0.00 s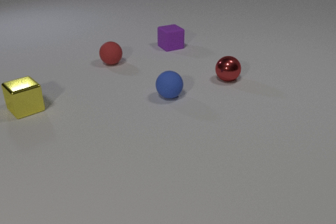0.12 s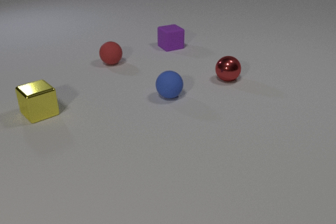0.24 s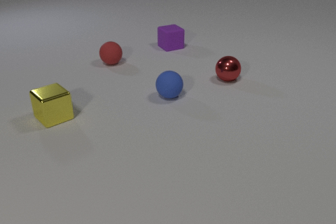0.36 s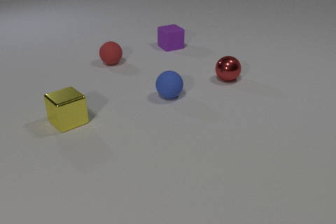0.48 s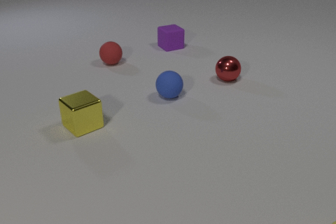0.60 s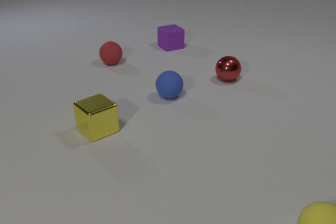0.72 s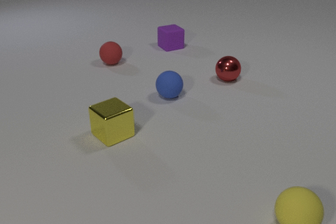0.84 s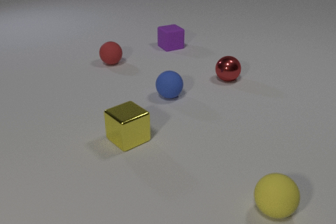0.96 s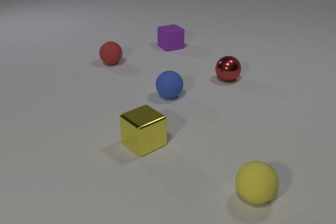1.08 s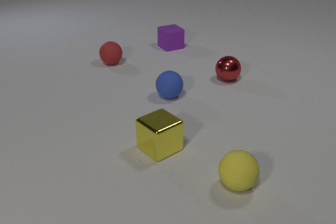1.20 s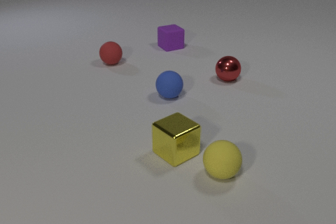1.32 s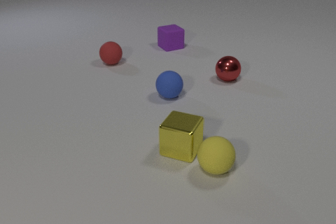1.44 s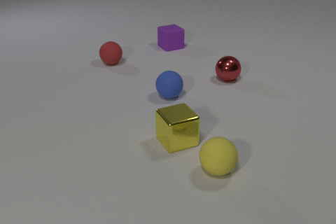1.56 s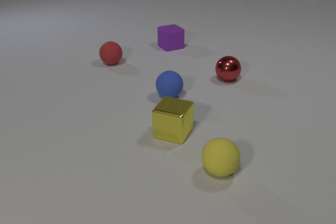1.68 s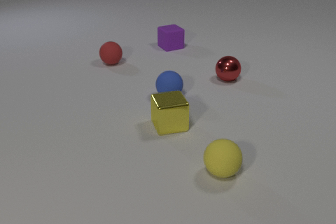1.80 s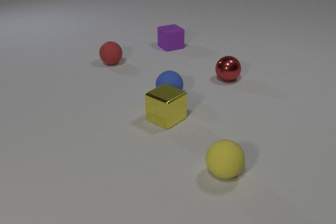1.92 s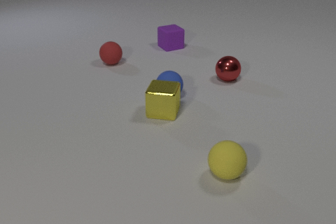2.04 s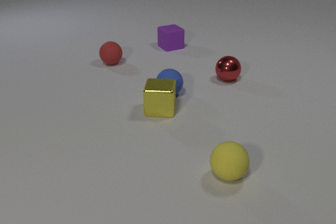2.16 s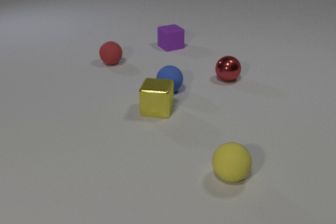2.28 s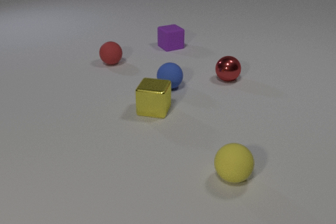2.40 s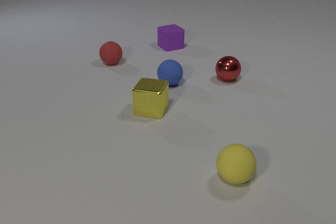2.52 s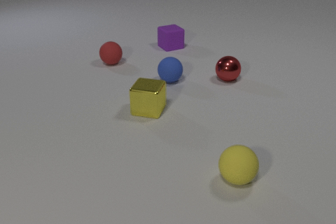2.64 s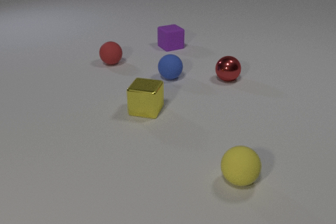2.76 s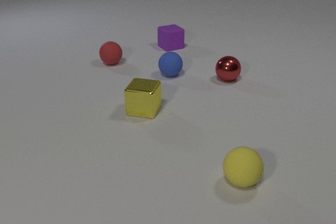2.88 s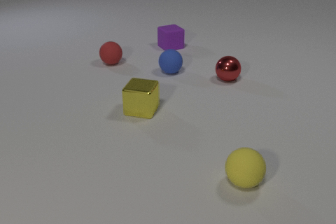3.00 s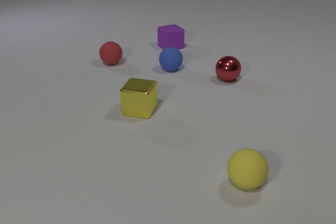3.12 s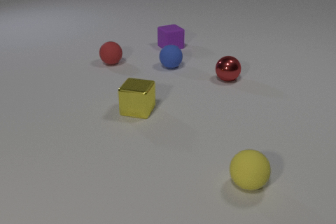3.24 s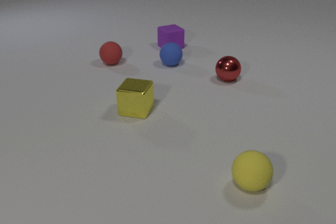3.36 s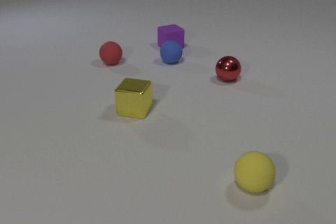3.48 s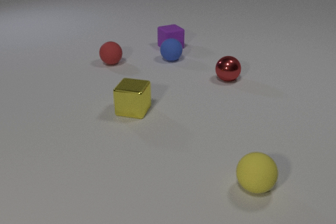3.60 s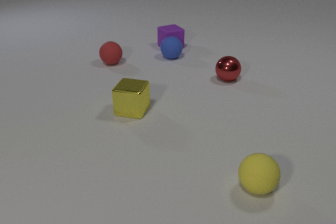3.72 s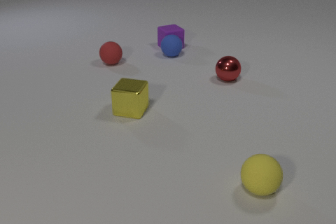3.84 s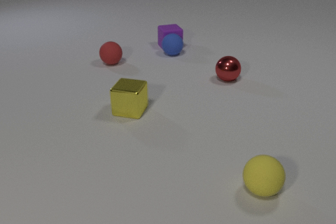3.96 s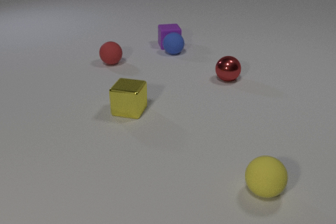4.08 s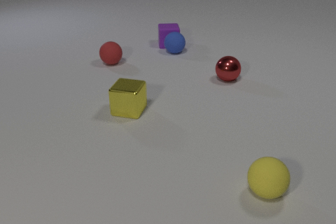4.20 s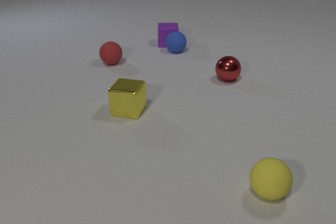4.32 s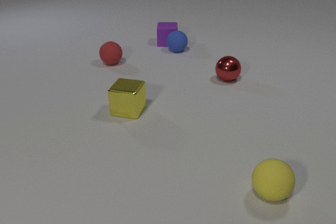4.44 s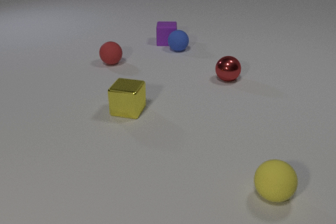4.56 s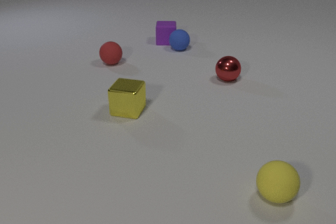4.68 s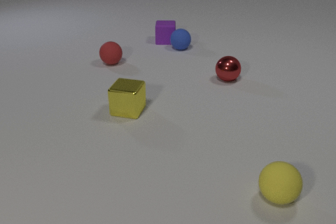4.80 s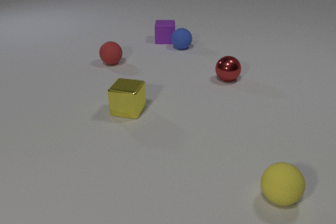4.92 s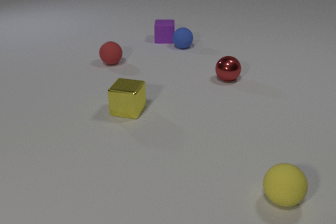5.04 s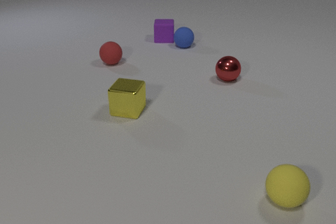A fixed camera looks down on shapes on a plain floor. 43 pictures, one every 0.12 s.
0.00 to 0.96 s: The yellow rubber sphere comes in at the bottom edge, rolls to the left and away from the camera. The yellow metal cube slides to the right and toward the camera.
0.96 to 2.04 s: The yellow rubber sphere rolls away from the camera and to the left. The yellow metal cube slides away from the camera. The yellow rubber sphere and the yellow metal cube collide. The yellow metal cube and the blue rubber sphere collide.
2.04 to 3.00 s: The yellow rubber sphere rolls to the right and toward the camera. The yellow metal cube slides to the left. The blue rubber sphere rolls away from the camera.
3.00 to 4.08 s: The yellow rubber sphere rolls to the right and toward the camera. The yellow metal cube slides to the left. The blue rubber sphere rolls away from the camera. The purple rubber cube slides away from the camera, spins clockwise seen from above by about 30 degrees, its near face sliding to the left. The blue rubber sphere and the purple rubber cube collide.
4.08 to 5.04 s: The yellow rubber sphere rolls to the right. The blue rubber sphere rolls away from the camera and to the right. The purple rubber cube slides away from the camera.
What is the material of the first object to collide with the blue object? metal.
What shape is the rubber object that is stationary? sphere.
Are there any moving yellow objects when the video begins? yes.
